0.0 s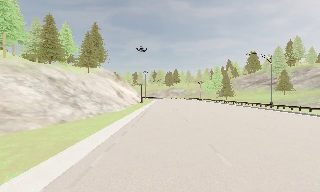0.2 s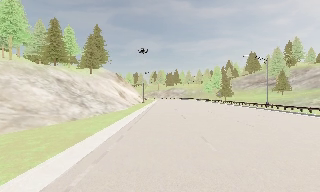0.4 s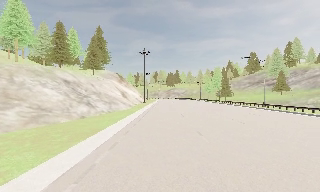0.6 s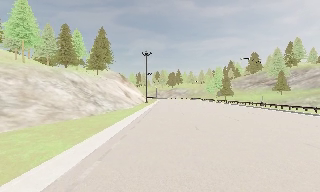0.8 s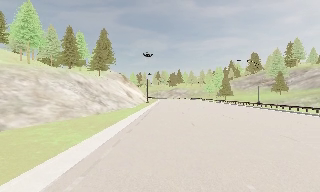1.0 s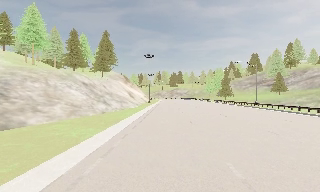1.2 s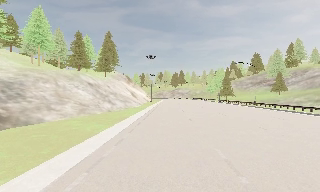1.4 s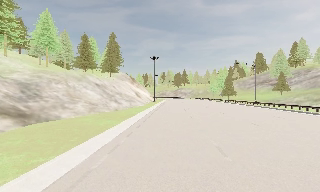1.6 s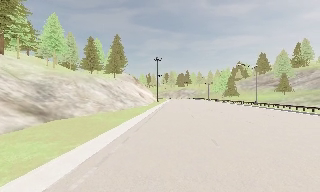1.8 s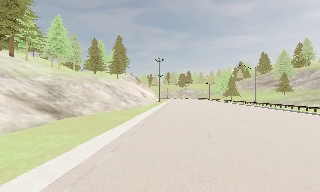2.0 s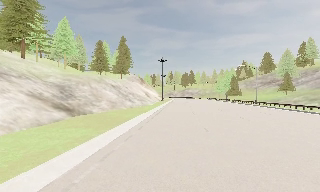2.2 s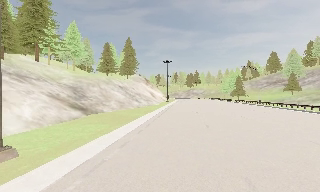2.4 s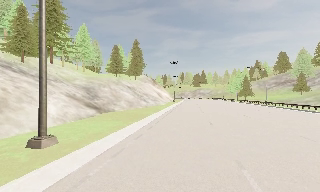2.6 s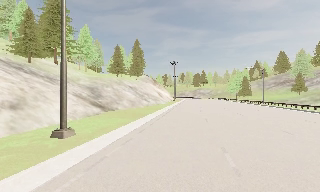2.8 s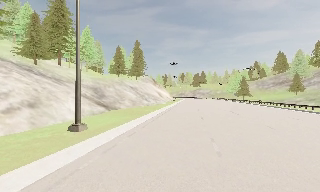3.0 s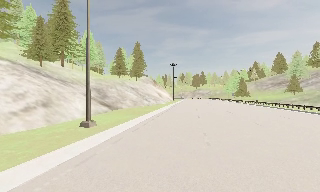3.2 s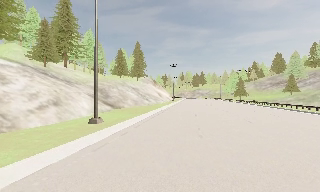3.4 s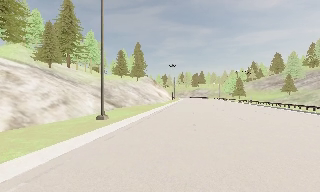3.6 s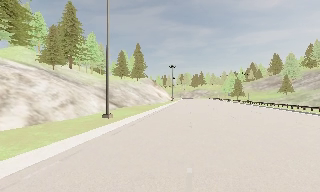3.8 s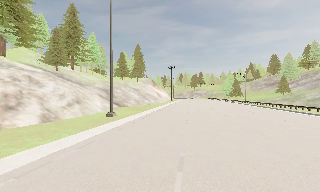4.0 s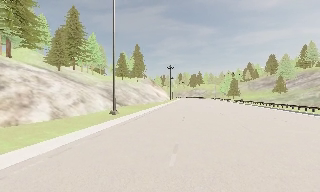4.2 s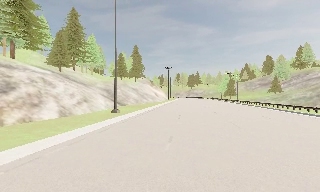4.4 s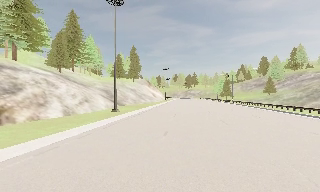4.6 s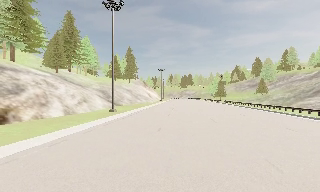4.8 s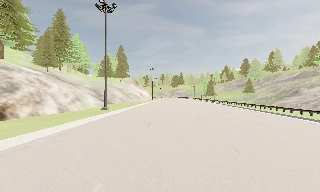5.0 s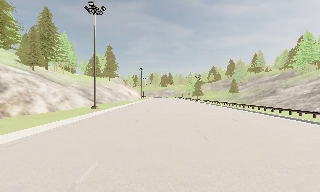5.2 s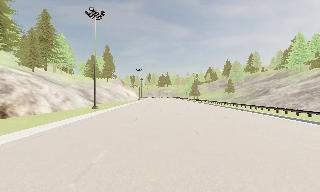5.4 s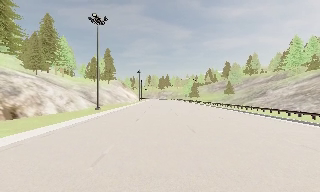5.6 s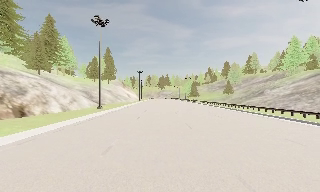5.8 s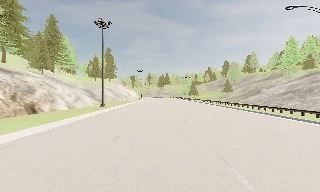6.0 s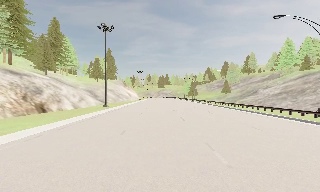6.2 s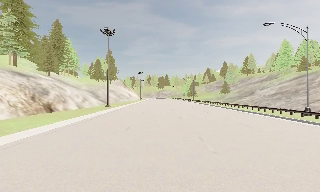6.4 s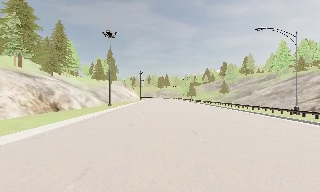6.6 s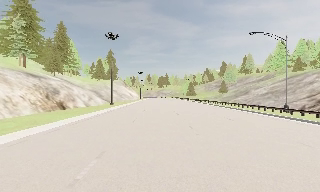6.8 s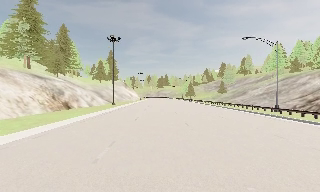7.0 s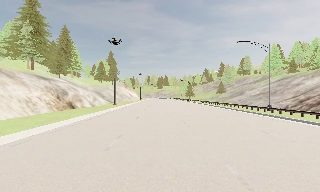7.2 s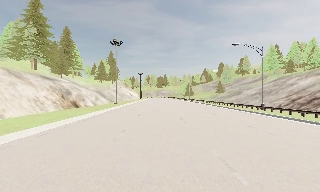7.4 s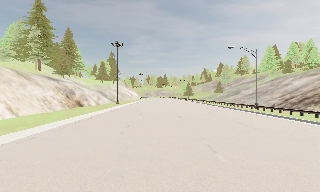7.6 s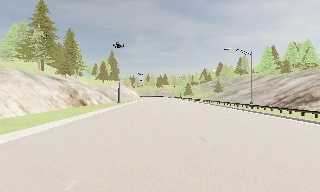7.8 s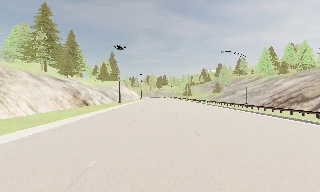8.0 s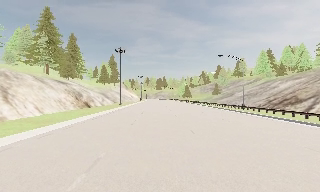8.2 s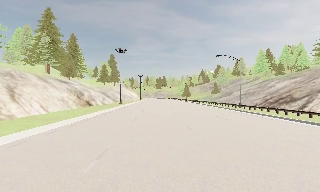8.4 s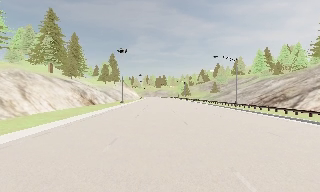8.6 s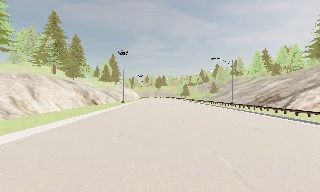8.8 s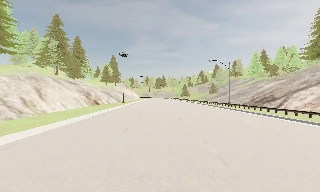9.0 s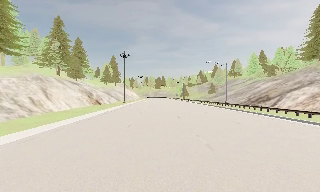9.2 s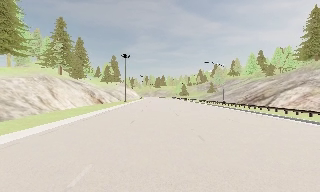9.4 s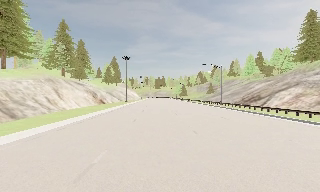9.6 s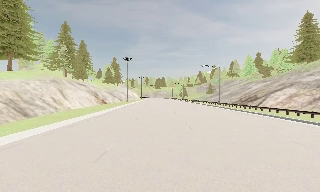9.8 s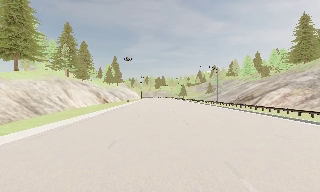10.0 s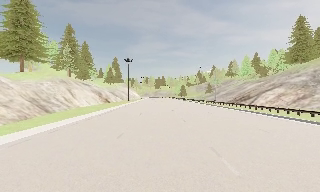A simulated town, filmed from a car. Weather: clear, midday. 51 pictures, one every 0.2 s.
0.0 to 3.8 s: The camera travels backward, about 20 m, so what stands in front gets smaller.
3.8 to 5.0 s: The scene slides to the left, as the camera pans about 10 degrees to its right. It travels backward, about 7 m, so what stands in front gets smaller.
5.0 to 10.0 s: The camera travels backward, about 25 m, so what stands in front gets smaller.
The film runs backward here.
